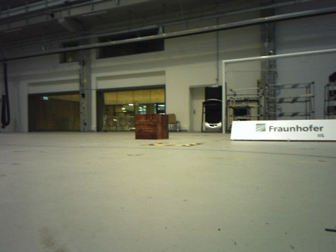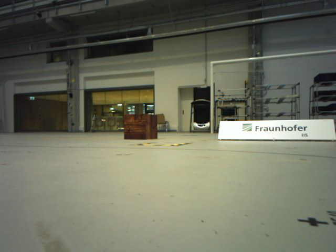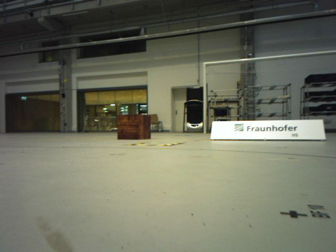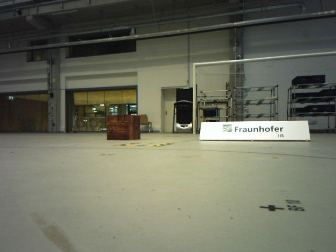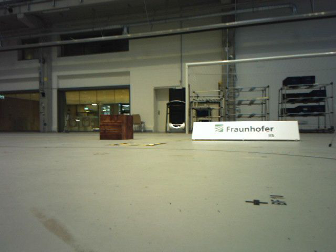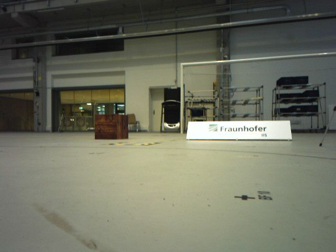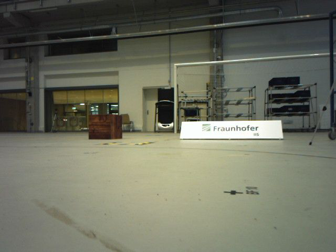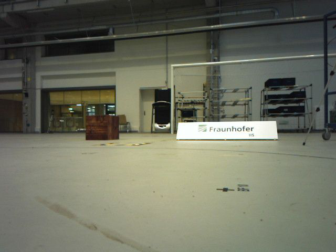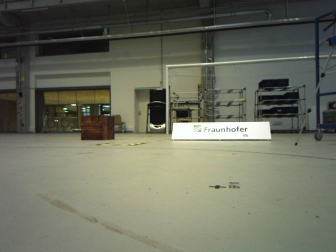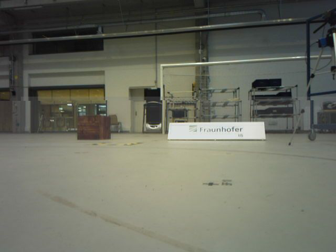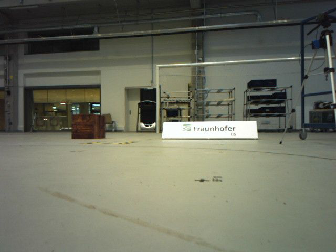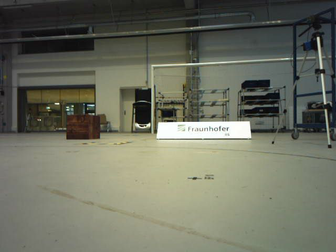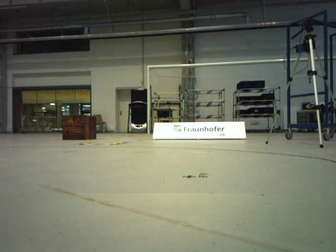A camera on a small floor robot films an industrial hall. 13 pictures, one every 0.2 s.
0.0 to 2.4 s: The camera swings to its right by about 15 degrees, and the scene slides to the left. It travels backward, about 0.5 m, so what stands in front gets smaller.
The film runs backward here.
